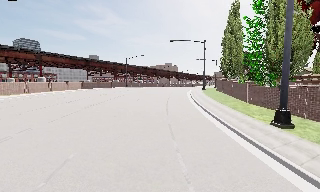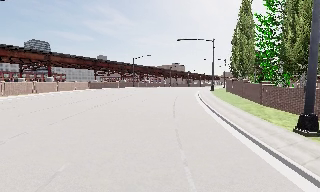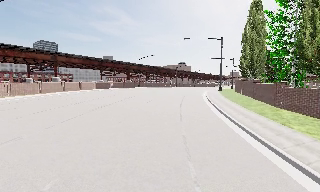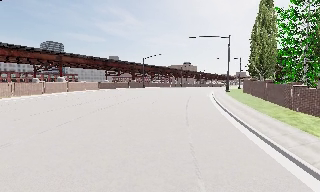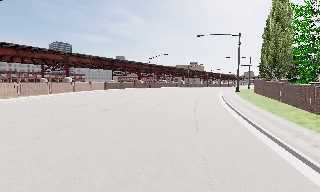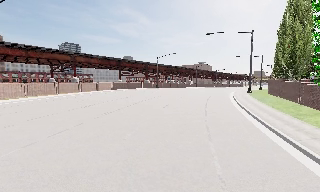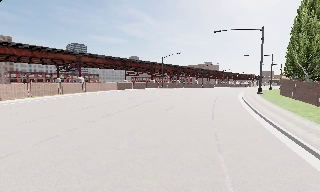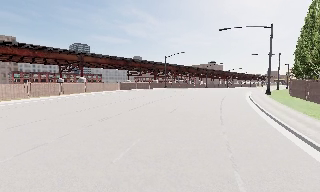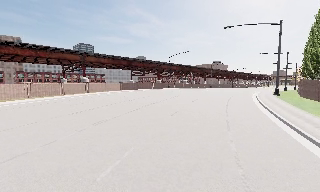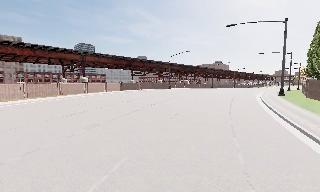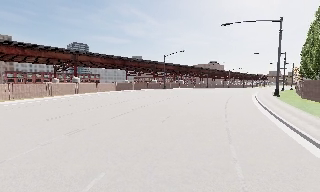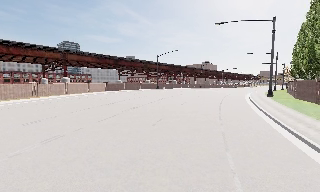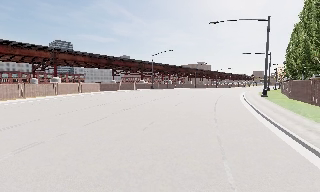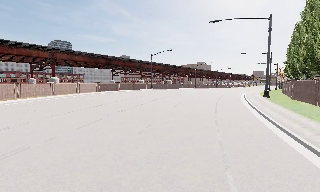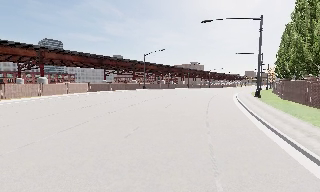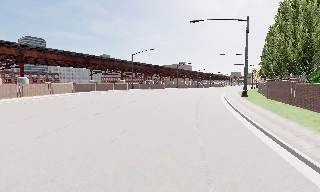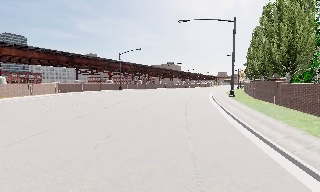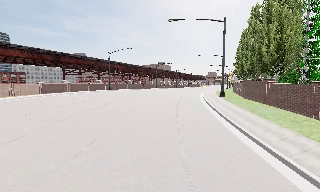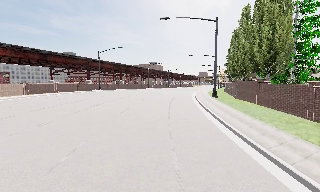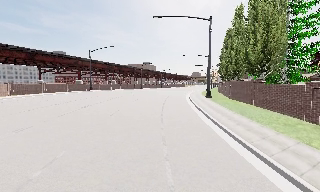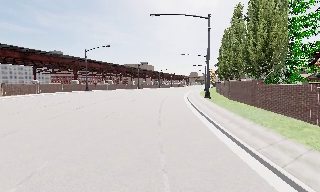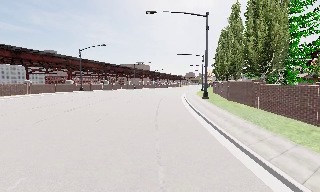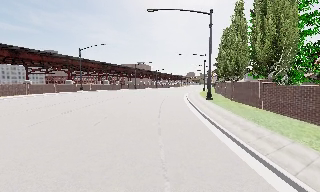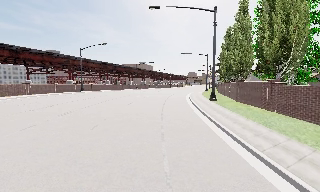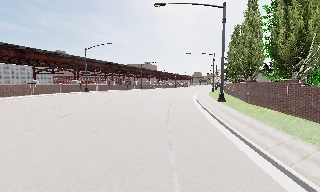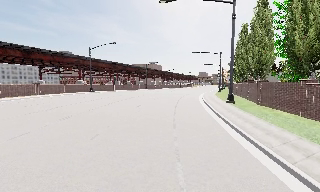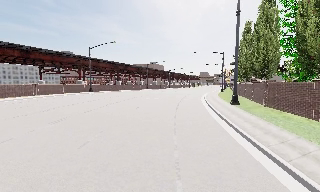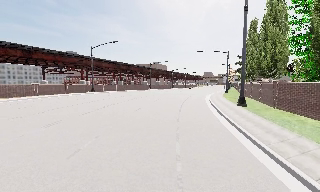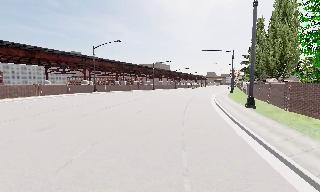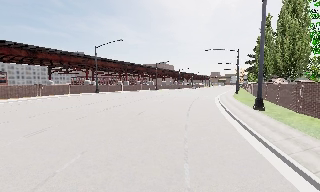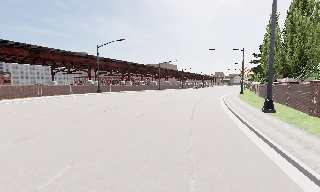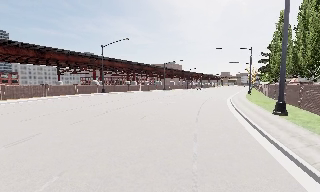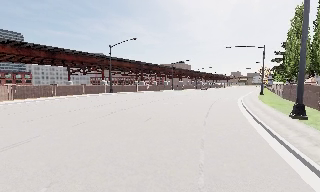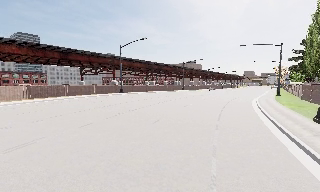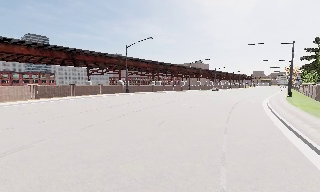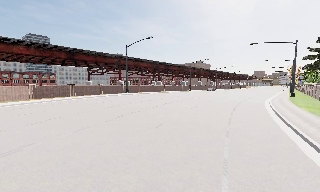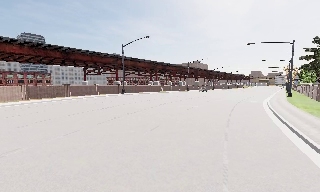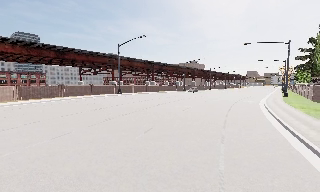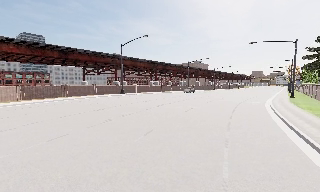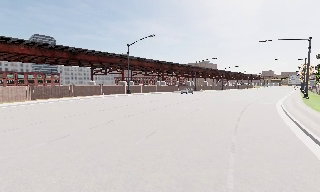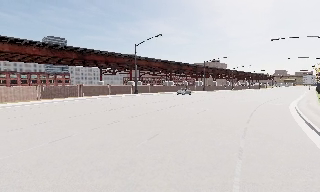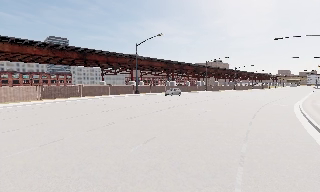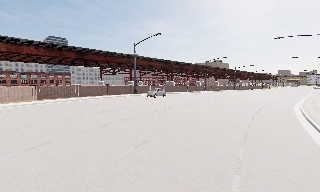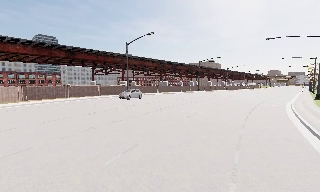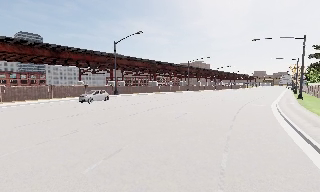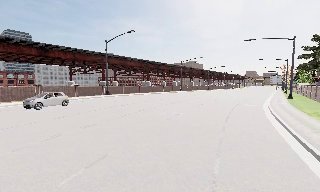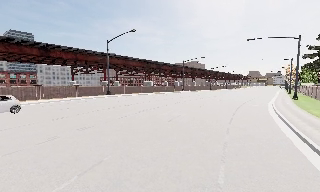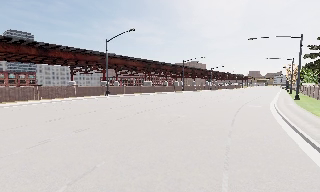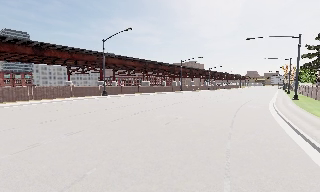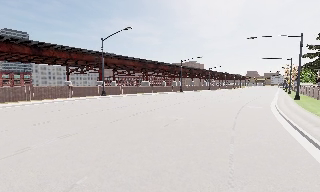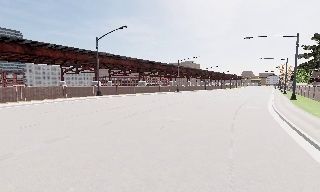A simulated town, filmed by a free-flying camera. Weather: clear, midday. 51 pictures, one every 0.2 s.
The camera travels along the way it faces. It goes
forward.
0.0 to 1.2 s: The camera pans to its left, which is counterclockwise from overhead, by about 15 degrees. It travels forward, about 5 m, so what stands in front looms larger.
1.2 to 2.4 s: The camera travels forward, about 5 m, so what stands in front looms larger.
2.4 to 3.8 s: The scene slides to the left, as the camera pans about 20 degrees to its right. It travels forward, about 3.5 m, so what stands in front looms larger.
3.8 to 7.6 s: The camera swings to its left by about 20 degrees, and the scene slides to the right. It travels forward, about 12 m, so what stands in front looms larger. It loses speed.
7.6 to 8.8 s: The camera travels forward and to its right, about 2.5 m, so what stands in front looms larger.
8.8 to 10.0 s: The camera travels forward, about 2.5 m, so what stands in front looms larger.
The film runs forward here.
